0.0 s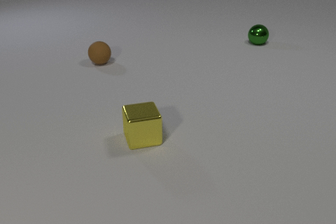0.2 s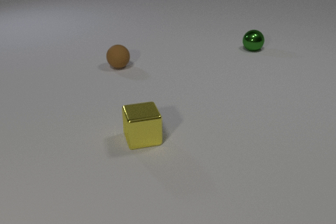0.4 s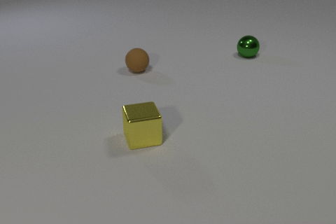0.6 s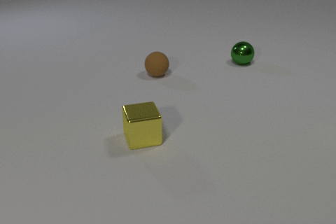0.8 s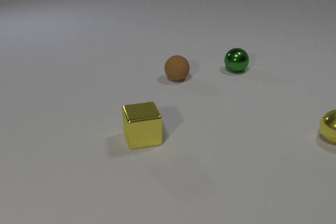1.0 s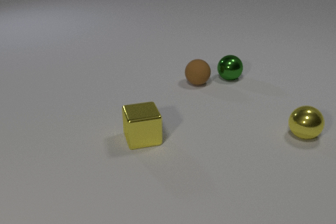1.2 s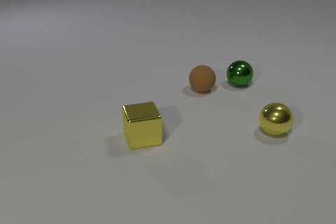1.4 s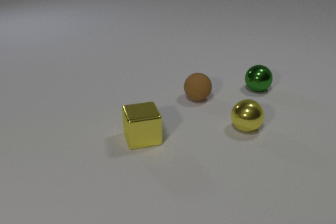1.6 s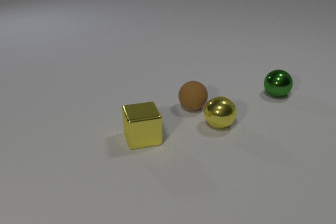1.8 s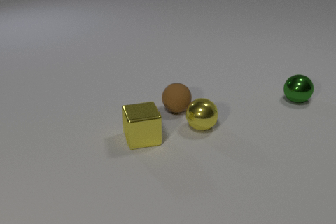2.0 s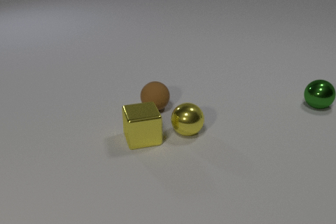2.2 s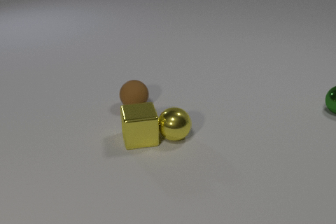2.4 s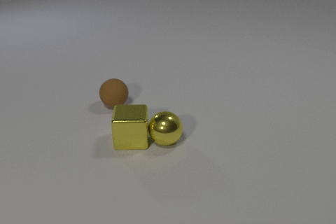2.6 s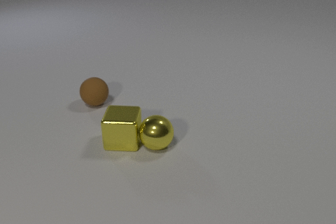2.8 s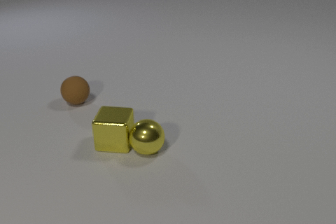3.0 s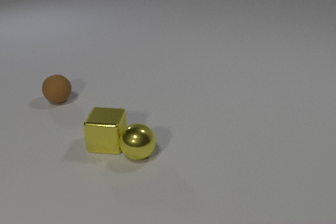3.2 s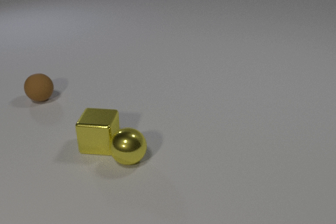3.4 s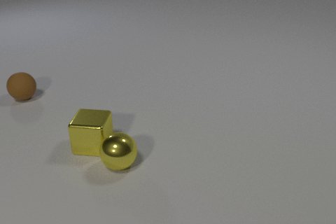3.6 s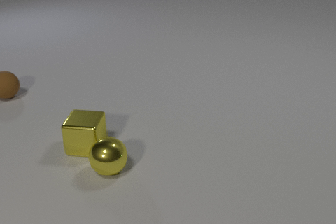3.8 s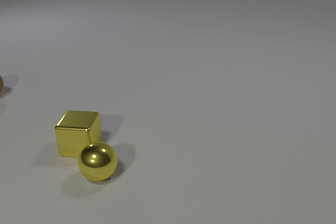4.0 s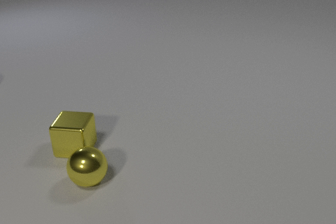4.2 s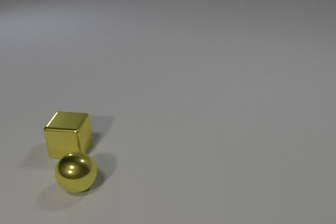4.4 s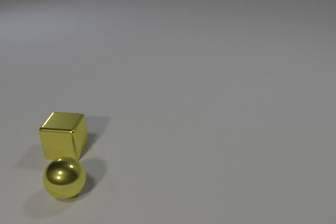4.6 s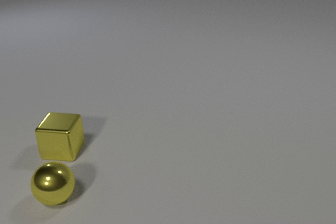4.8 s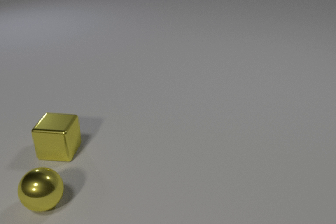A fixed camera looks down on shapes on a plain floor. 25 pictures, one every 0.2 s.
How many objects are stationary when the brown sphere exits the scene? 0.
What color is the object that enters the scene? yellow.
How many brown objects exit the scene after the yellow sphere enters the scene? 1.
0.0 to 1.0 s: The green metal sphere rolls toward the camera. The brown rubber sphere rolls to the right and toward the camera. The yellow metal sphere comes in at the right edge, rolls to the left.
1.0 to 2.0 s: The green metal sphere rolls to the right and toward the camera. The brown rubber sphere rolls toward the camera and to the left. The yellow metal sphere rolls to the left. The green metal sphere and the brown rubber sphere collide. The brown rubber sphere and the yellow metal sphere collide.
2.0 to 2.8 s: The green metal sphere rolls to the right, leaves at the right edge. The brown rubber sphere rolls to the left. The yellow metal sphere rolls to the left and toward the camera. The yellow metal cube slides to the left, spins so that its near face slides to the left, clockwise seen from above. The yellow metal sphere and the yellow metal cube collide.
2.8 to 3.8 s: The brown rubber sphere rolls to the left and away from the camera. The yellow metal sphere rolls to the left and toward the camera. The yellow metal cube slides to the left.
3.8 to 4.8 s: The brown rubber sphere leaves at the left edge. The yellow metal sphere rolls to the left and toward the camera. The yellow metal cube slides to the left.
